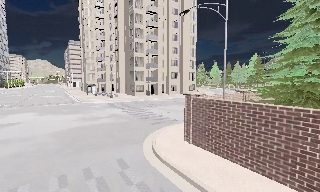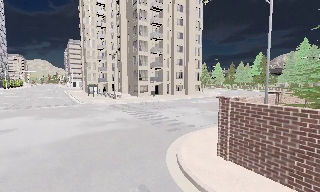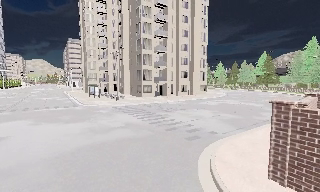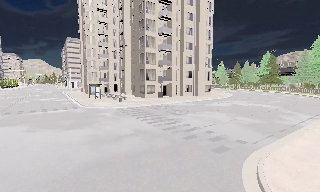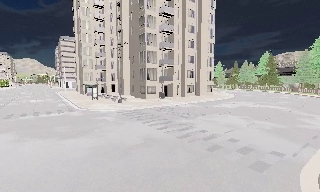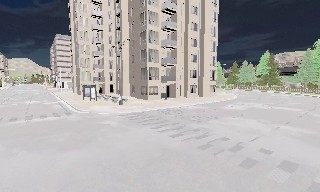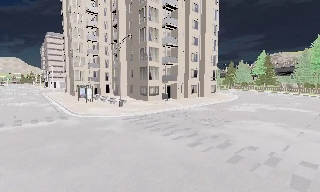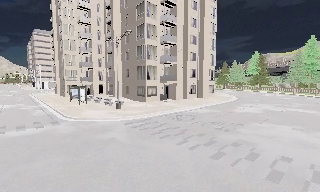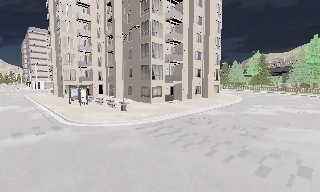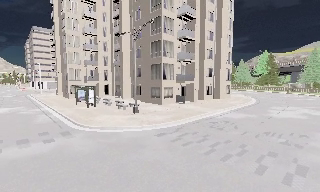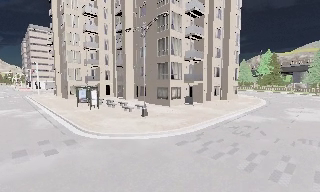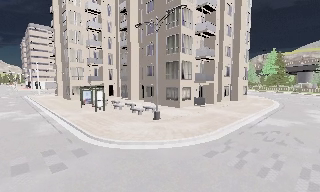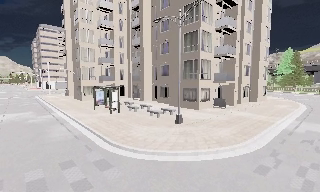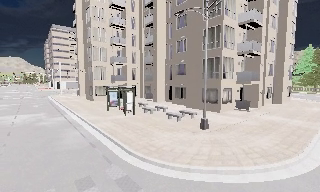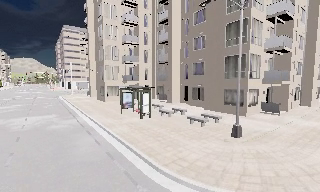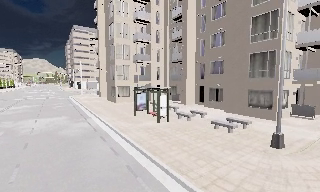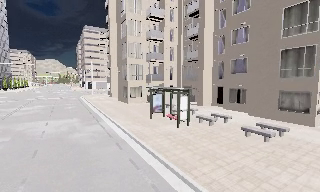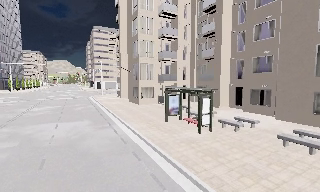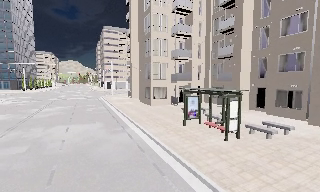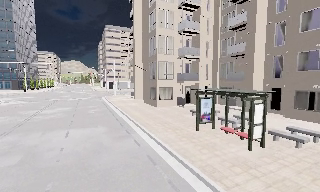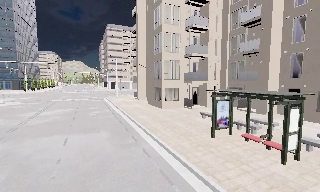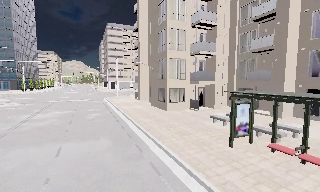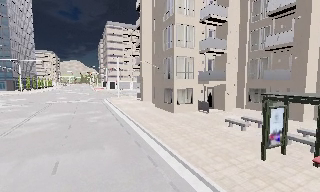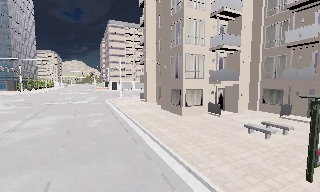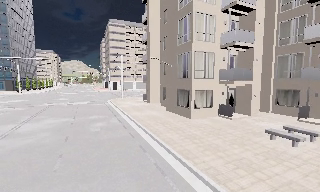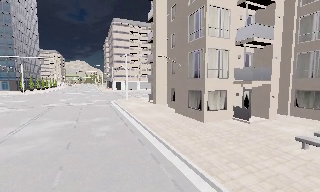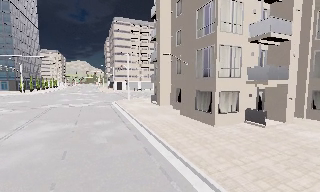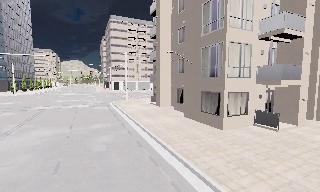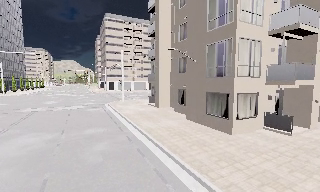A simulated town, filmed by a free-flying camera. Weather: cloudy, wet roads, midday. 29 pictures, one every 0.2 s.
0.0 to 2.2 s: The camera pans to its right, which is clockwise from overhead, by about 10 degrees. It travels forward and to its left, about 20 m, so what stands in front looms larger.
2.2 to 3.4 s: The scene slides to the right, as the camera pans about 15 degrees to its left. It travels forward and to its left, about 9 m, so what stands in front looms larger.
3.4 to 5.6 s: The camera travels forward and to its left, about 14 m, so what stands in front looms larger.
The film runs forward here.
